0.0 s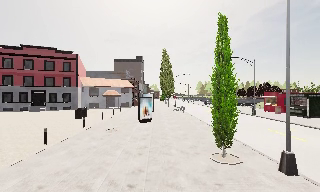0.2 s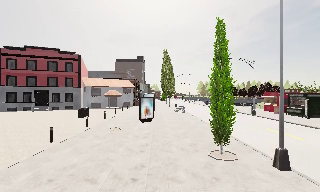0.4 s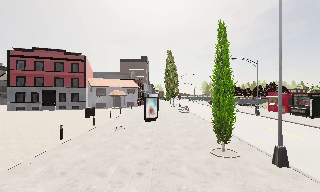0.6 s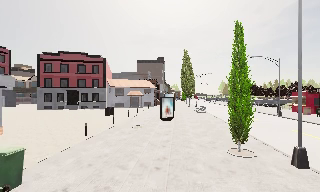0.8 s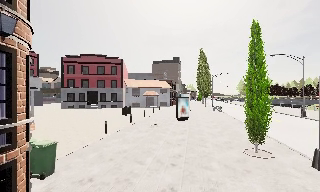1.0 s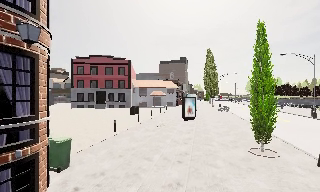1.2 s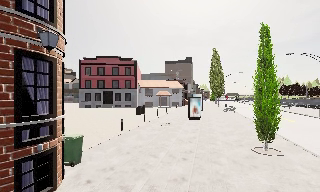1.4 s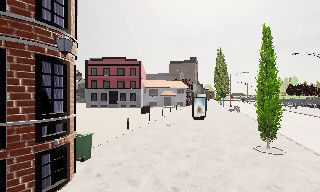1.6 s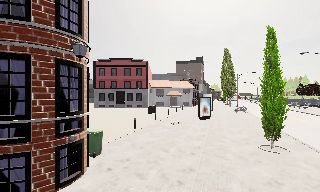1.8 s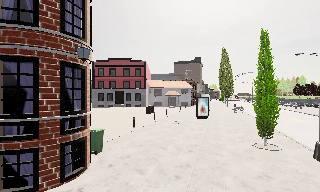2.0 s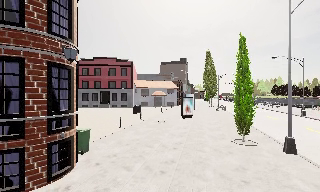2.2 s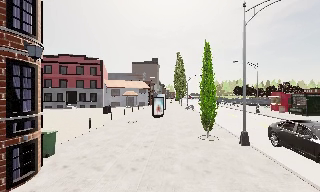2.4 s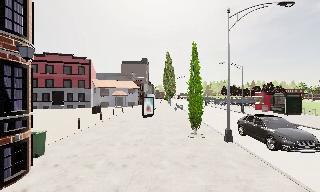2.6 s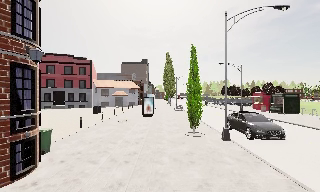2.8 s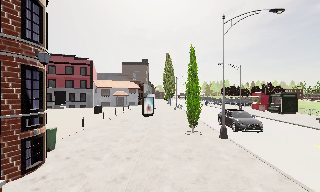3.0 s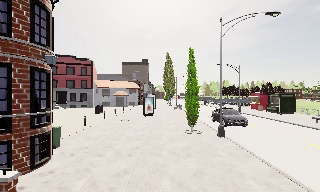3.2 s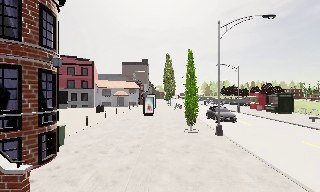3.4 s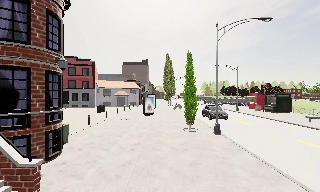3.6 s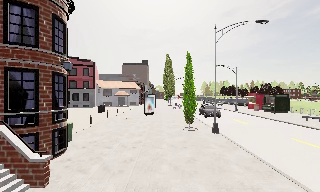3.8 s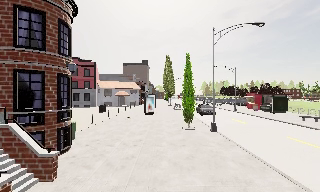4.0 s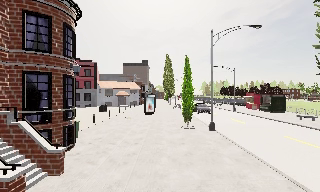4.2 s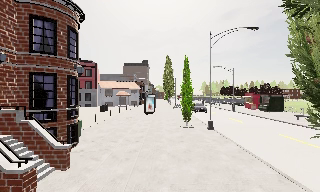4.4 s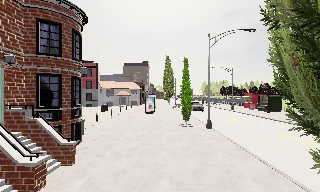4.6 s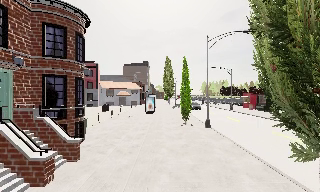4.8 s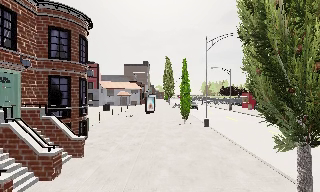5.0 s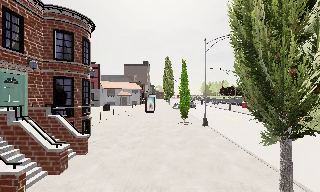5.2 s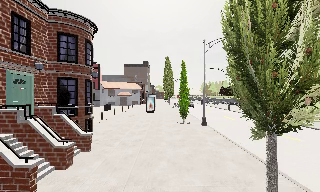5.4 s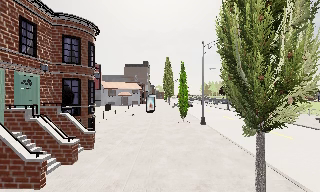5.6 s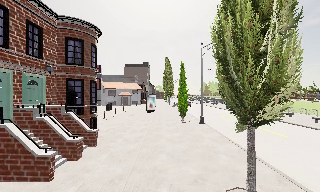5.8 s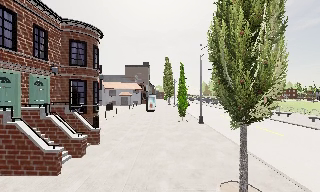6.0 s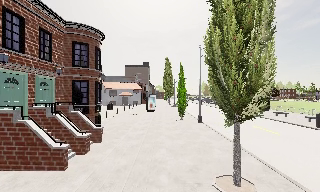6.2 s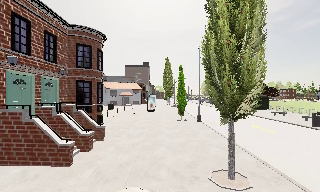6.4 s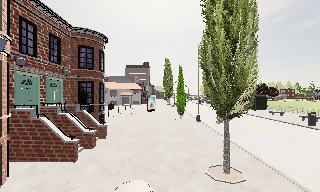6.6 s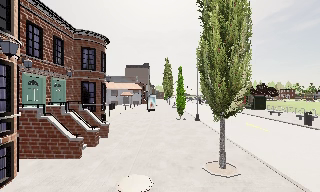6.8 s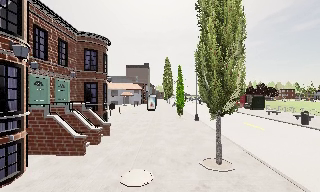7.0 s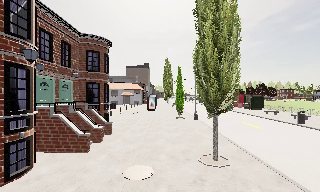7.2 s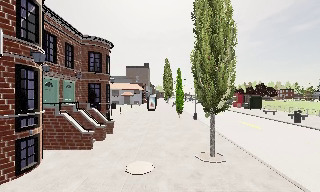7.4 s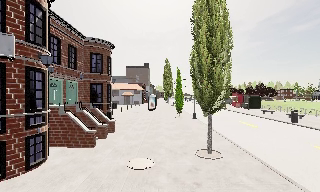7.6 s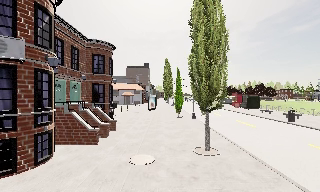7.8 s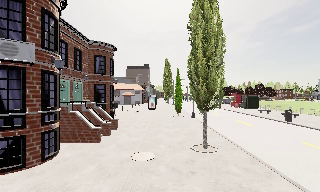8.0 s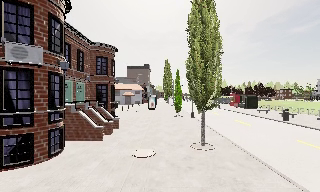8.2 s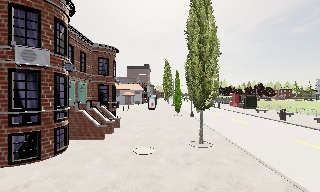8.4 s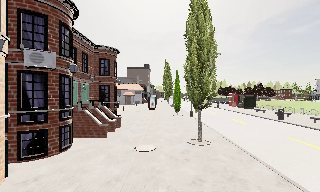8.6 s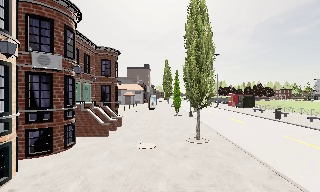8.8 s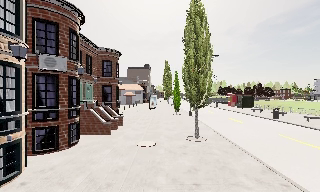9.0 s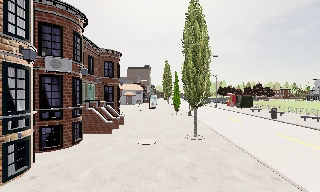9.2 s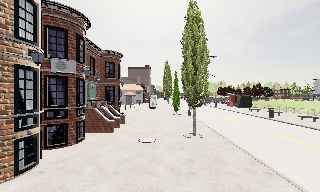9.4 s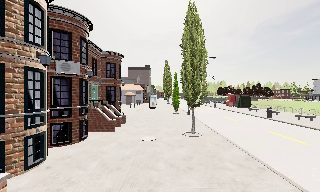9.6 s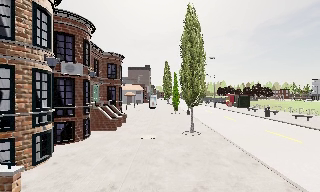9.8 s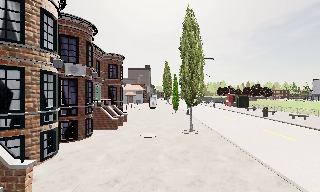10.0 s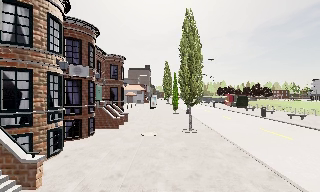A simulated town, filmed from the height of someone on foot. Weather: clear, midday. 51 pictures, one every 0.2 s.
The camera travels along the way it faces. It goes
backward.
0.0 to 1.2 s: The camera swings to its left by about 15 degrees, and the scene slides to the right. It travels backward, about 2 m, so what stands in front gets smaller.
1.2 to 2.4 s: The camera swings to its right by about 15 degrees, and the scene slides to the left. It travels backward, about 2 m, so what stands in front gets smaller.
2.4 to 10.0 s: The camera travels backward, about 13 m, so what stands in front gets smaller.
The film runs backward here.
